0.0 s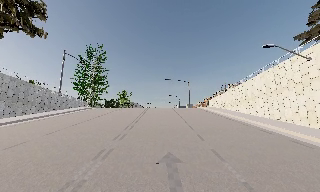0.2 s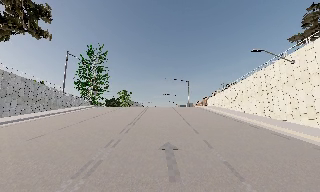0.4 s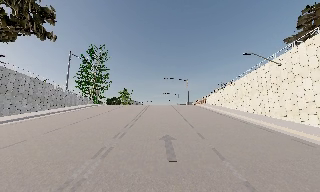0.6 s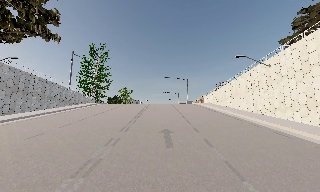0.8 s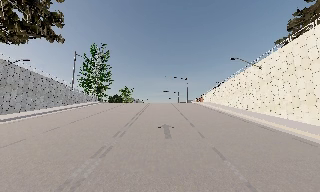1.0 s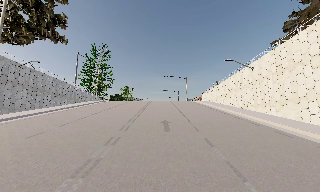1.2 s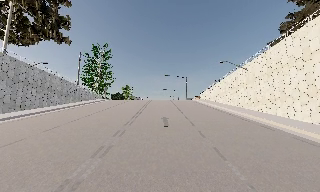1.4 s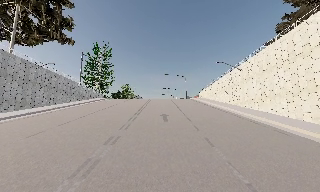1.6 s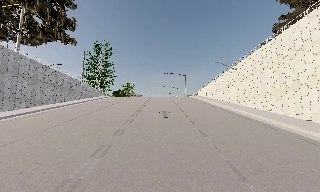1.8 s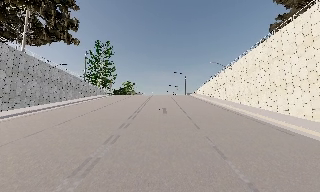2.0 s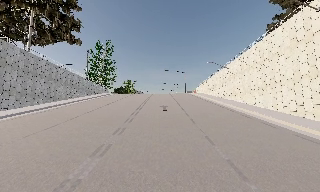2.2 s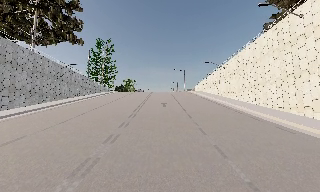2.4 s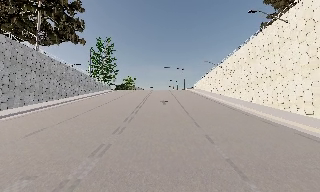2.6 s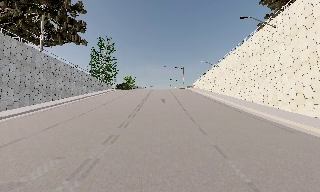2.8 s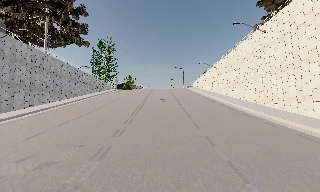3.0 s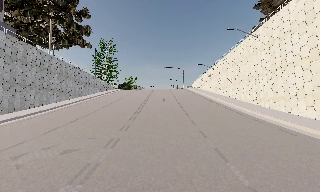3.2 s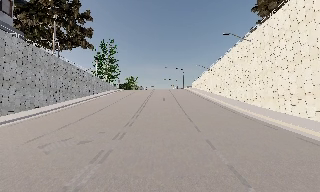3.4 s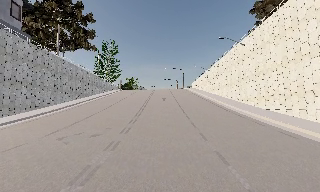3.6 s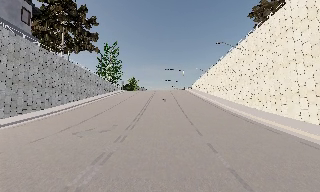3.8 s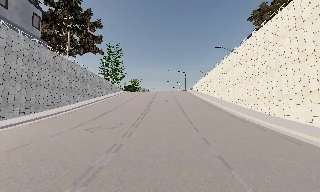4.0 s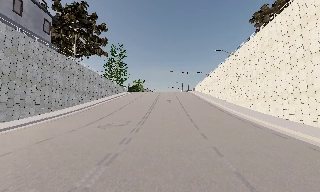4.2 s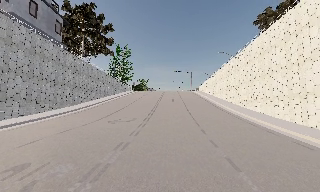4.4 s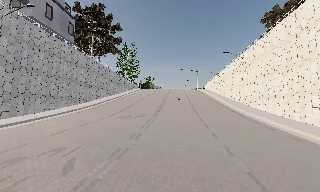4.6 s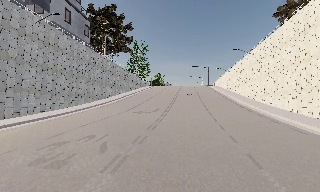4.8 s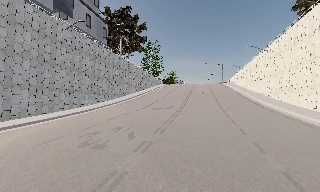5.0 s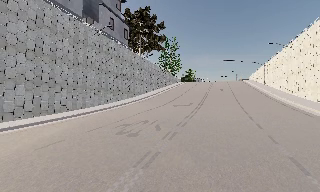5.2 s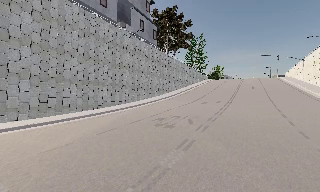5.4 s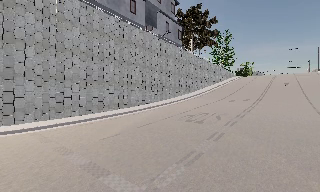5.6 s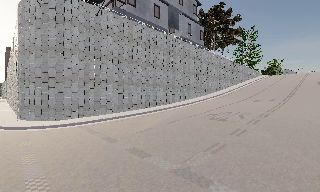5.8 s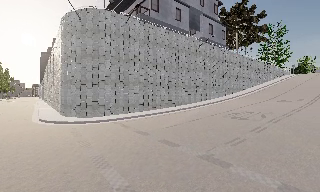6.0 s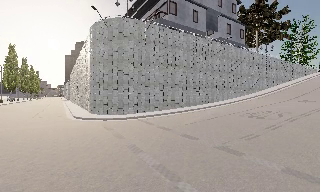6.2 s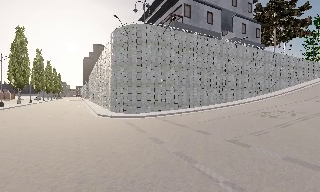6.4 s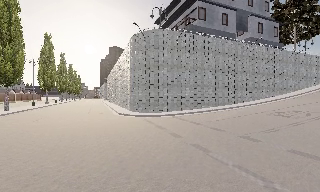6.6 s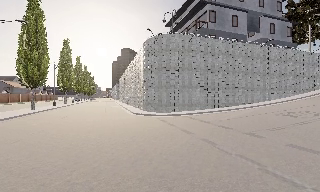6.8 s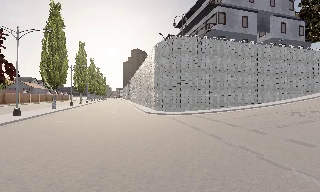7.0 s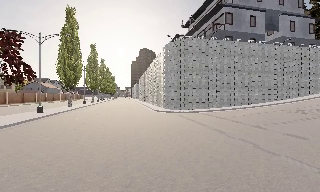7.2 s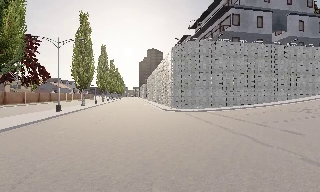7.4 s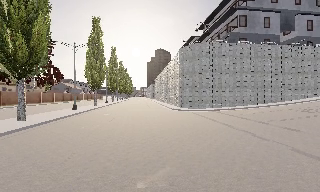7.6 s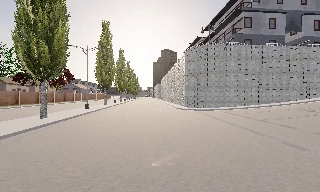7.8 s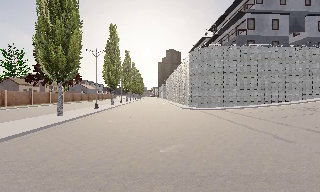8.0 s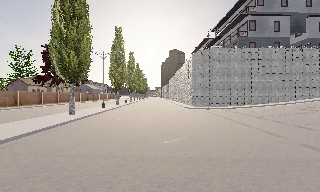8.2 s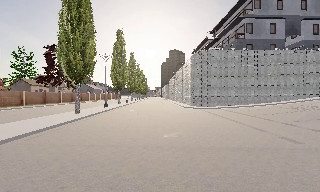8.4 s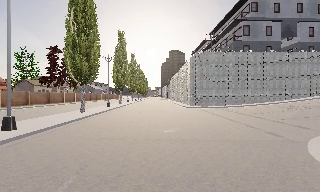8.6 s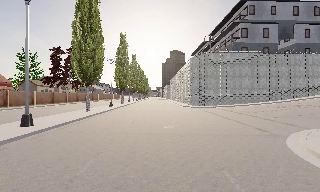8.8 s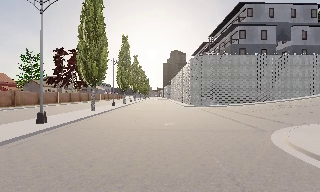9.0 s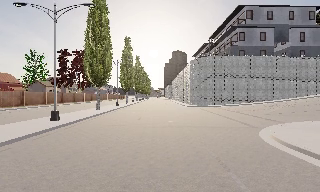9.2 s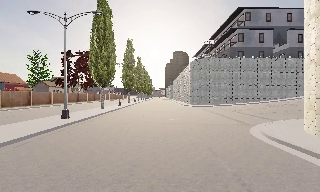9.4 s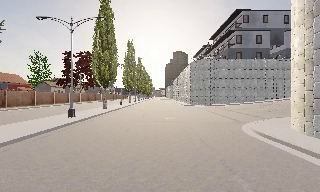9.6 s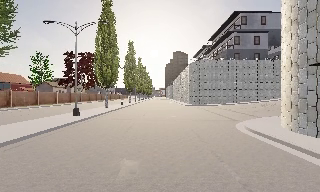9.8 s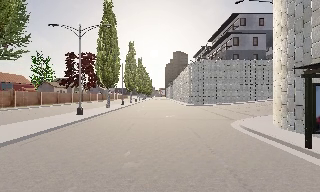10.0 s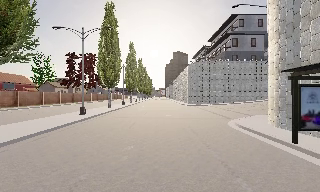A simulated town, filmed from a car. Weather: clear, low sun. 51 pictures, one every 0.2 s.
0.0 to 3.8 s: The camera travels backward, about 19 m, so what stands in front gets smaller.
3.8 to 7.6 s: The camera swings to its left by about 85 degrees, and the scene slides to the right. It travels backward, about 19 m.
7.6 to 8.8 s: The camera travels backward, about 6 m, so what stands in front gets smaller.
8.8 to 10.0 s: The camera travels backward, about 5 m, so what stands in front gets smaller. It loses speed.
The film runs backward here.
